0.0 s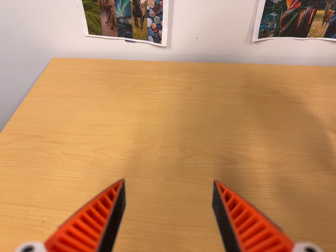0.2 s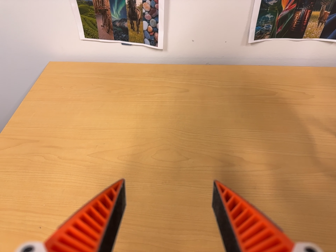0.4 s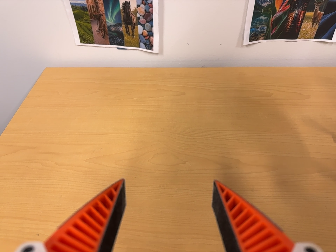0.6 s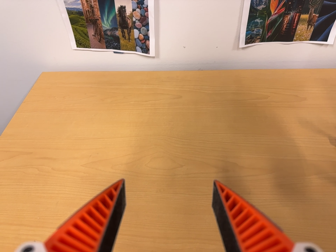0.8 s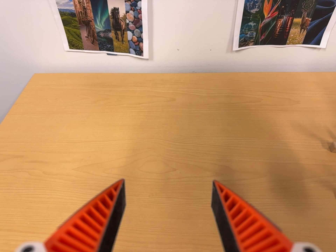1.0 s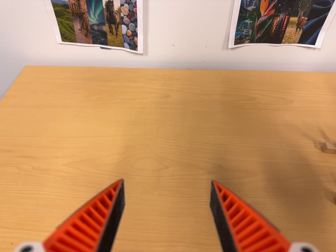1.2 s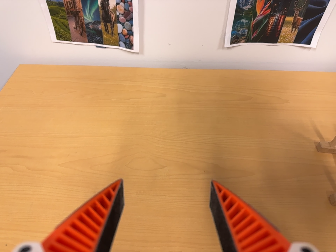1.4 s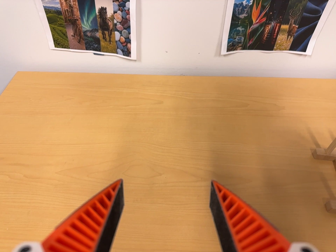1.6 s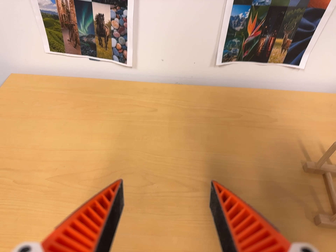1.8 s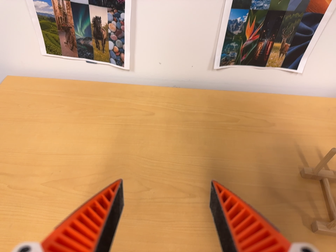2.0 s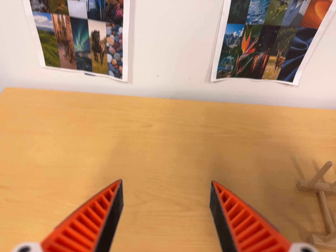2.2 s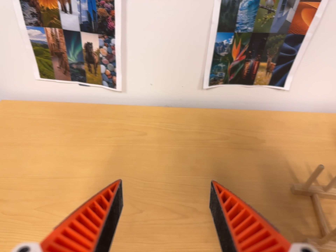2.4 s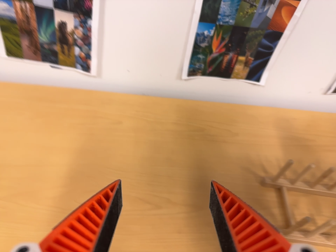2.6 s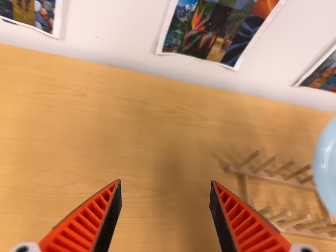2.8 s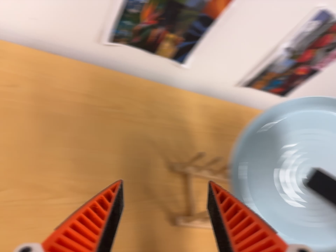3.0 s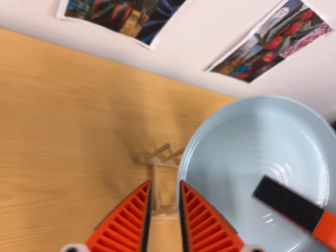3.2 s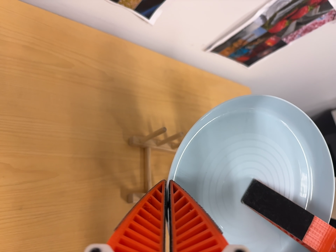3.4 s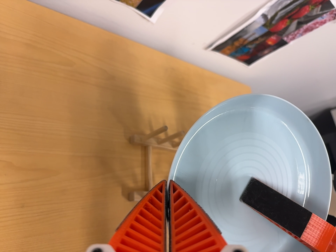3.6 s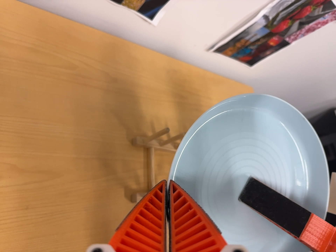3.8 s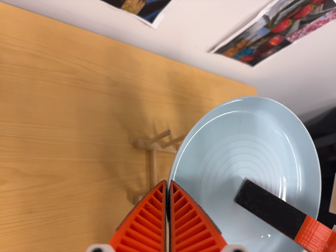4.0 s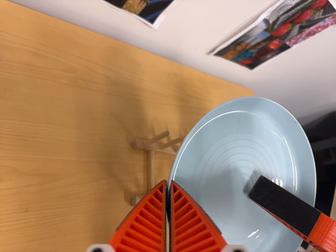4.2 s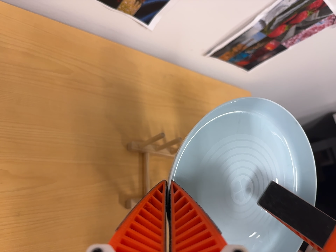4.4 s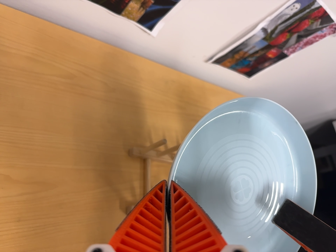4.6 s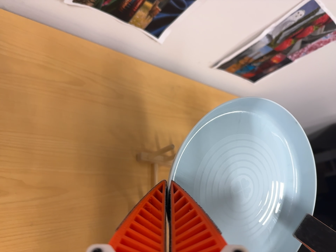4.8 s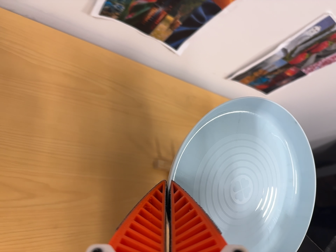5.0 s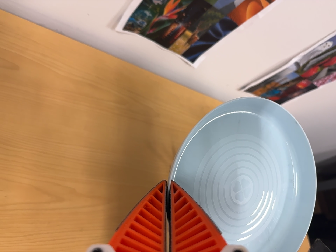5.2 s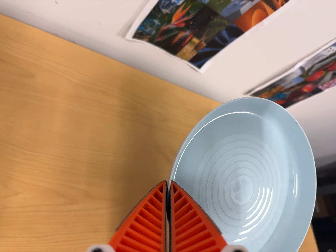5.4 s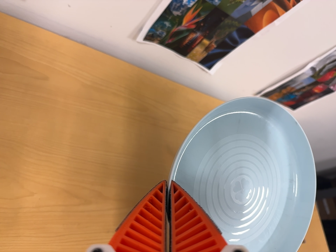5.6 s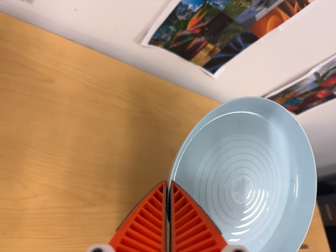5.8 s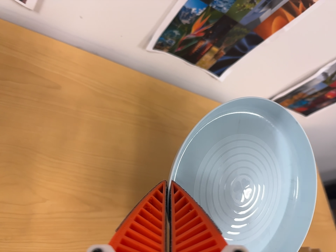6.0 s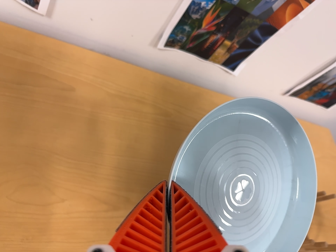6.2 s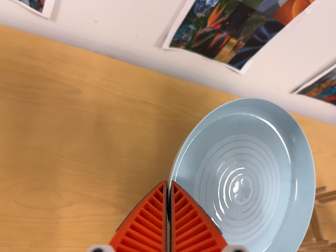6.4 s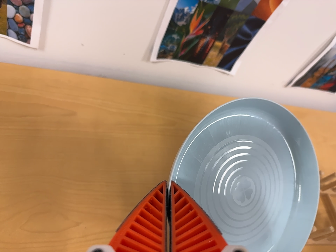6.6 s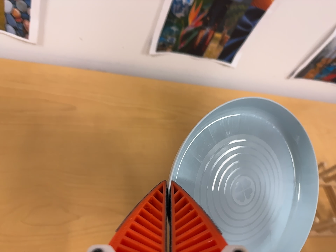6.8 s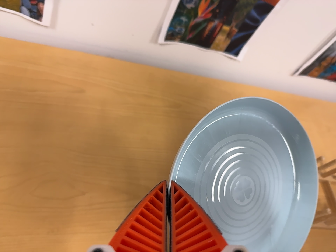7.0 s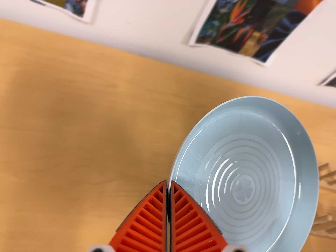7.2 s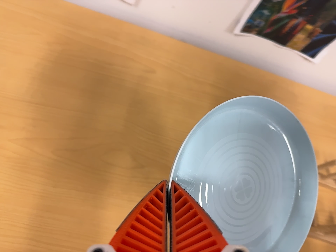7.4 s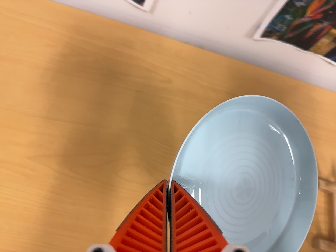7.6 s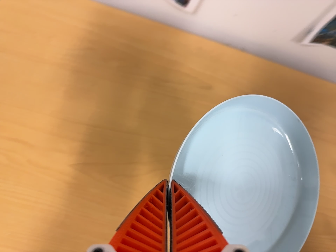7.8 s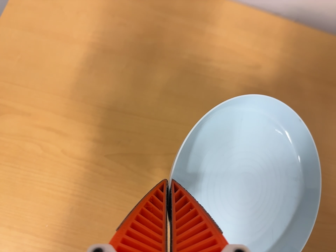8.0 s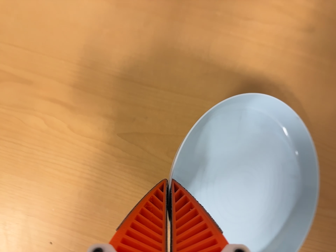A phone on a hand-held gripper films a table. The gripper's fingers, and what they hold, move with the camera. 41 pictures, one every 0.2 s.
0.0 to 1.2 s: The camera shifts only a little, or ends up much as it began.
1.2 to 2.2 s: The camera travels toward the top of its view, about 4 cm, so close, fixed things drift downward.
2.2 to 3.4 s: The camera pans to its right by about 40 degrees. It travels forward and toward the top of its view, about 12 cm. Its aim tips toward the bottom of its view by about 25 degrees, and the scene shifts upward. It rolls about its line of sight by about 15 degrees, and the scene rotates clockwise.
3.4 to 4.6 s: The camera shifts only a little, or ends up much as it began.
4.6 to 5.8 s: The camera travels to its left and backward, about 8 cm, so close, fixed things drift to the right.
5.8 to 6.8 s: The camera travels toward the bottom of its view, about 5 cm. It rolls about its line of sight by about 10 degrees, and the scene rotates counterclockwise.
6.8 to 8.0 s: The scene slides to the right, as the camera pans about 30 degrees to its left. It travels toward the top of its view, forward and to its left, about 18 cm. Its aim tips toward the bottom of its view by about 25 degrees. It rolls about its line of sight by about 15 degrees, and the scene rotates clockwise.
The film runs backward here.
